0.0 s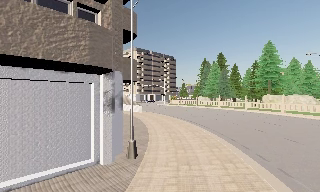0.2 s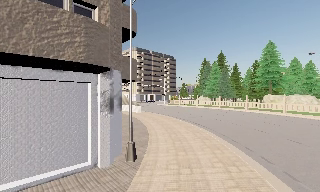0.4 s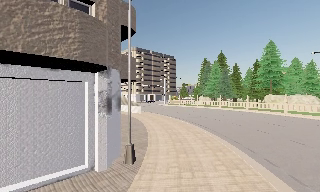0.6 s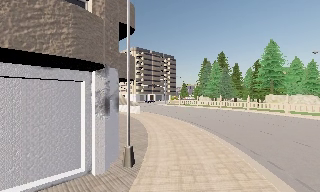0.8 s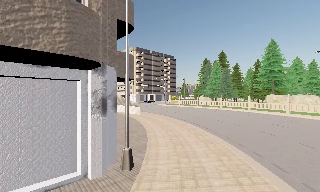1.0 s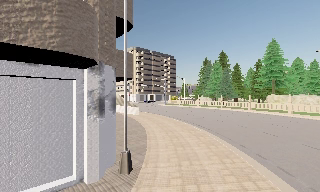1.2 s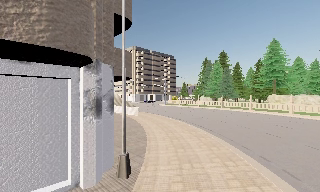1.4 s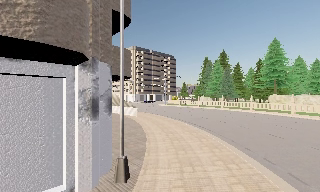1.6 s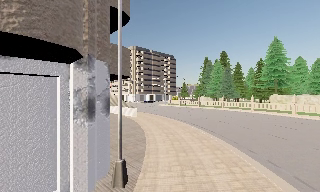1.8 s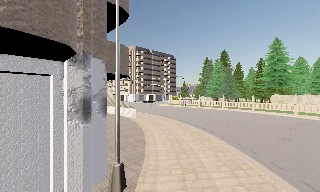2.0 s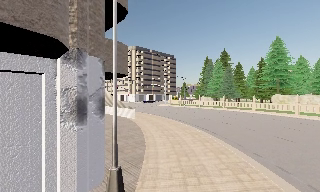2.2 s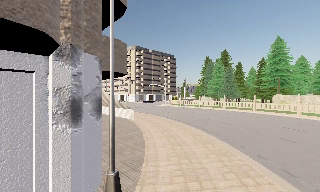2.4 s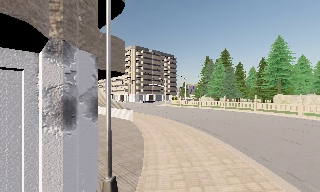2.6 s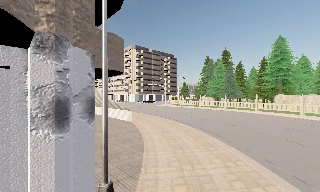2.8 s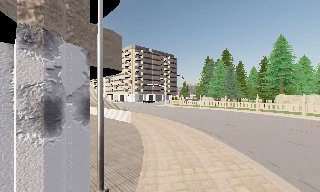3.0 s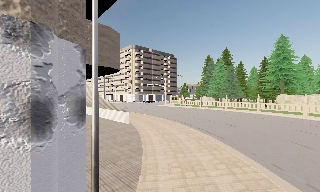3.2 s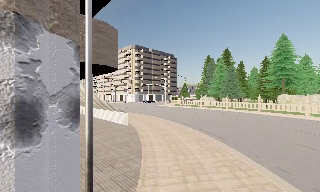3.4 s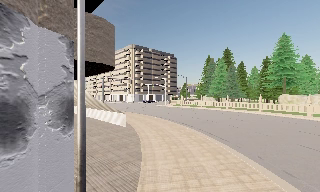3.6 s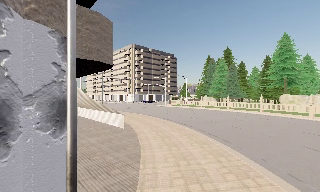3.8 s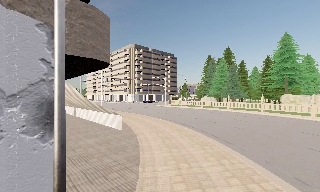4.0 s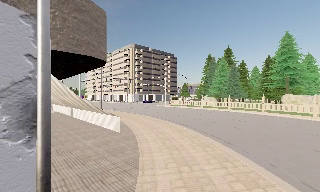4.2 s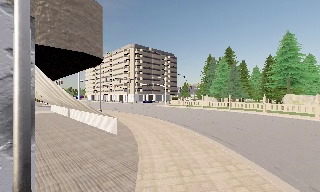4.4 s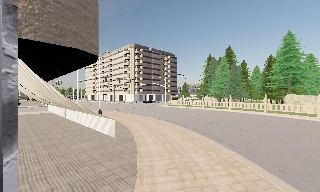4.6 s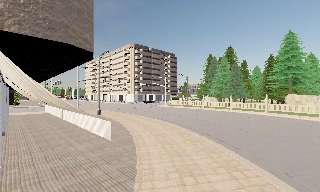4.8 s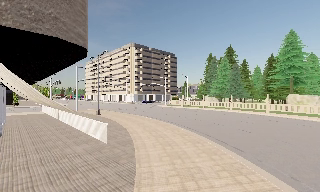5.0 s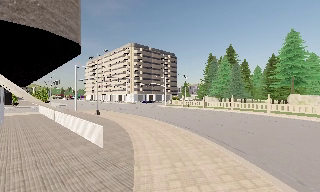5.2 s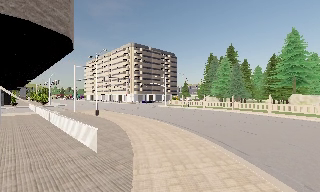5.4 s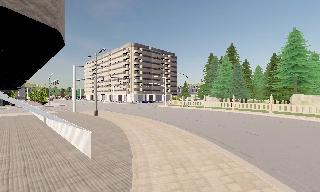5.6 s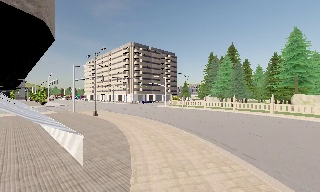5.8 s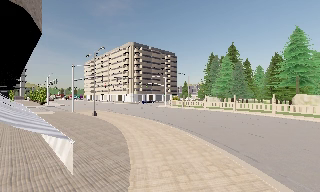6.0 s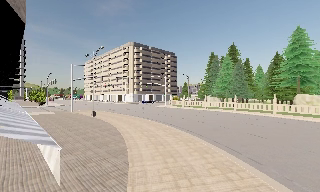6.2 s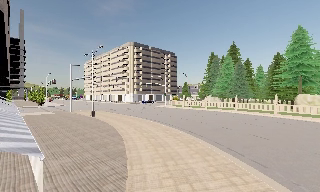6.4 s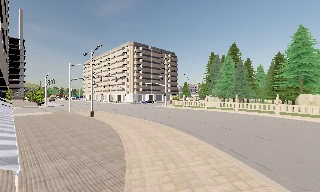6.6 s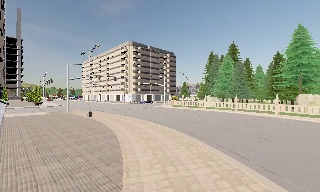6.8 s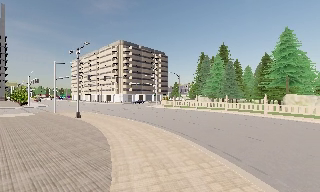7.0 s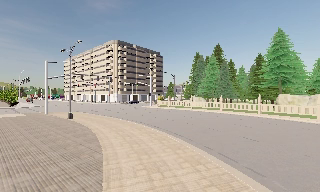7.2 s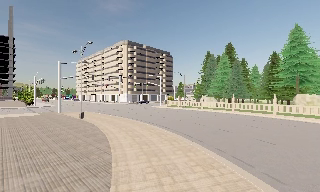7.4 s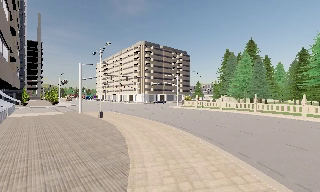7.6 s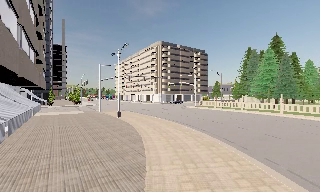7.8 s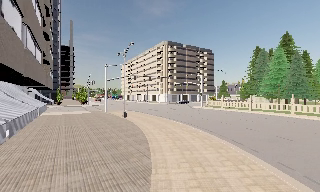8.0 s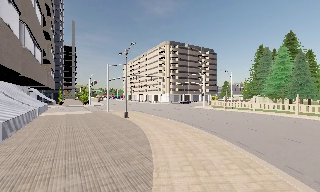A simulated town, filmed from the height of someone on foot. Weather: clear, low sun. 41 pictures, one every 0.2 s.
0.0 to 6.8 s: The camera travels forward, about 9 m, so what stands in front looms larger.
6.8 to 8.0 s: The camera pans to its left, which is counterclockwise from overhead, by about 15 degrees. It travels forward, about 1.5 m, so what stands in front looms larger.
The film runs forward here.
